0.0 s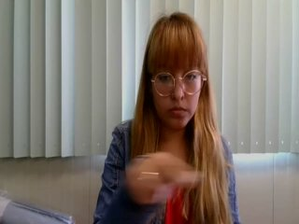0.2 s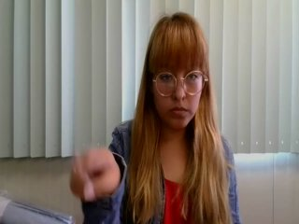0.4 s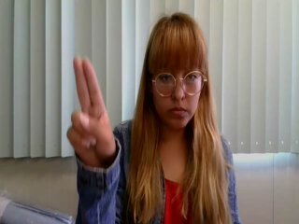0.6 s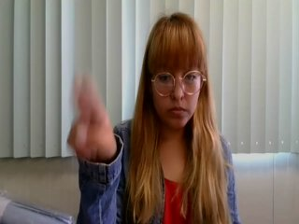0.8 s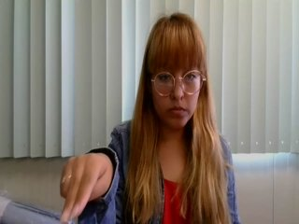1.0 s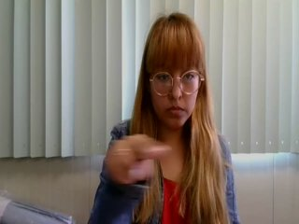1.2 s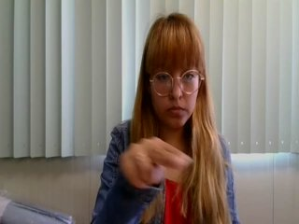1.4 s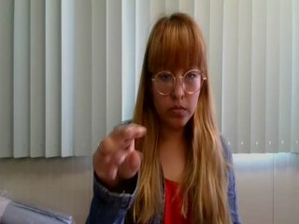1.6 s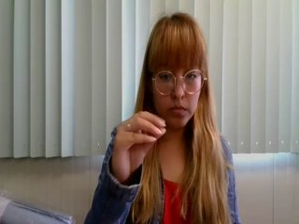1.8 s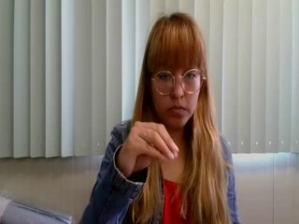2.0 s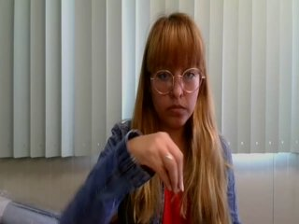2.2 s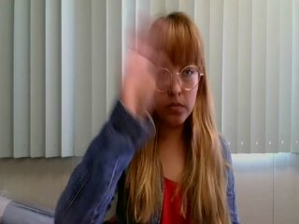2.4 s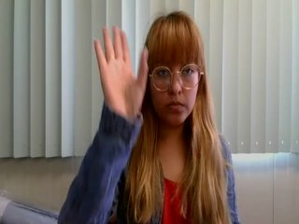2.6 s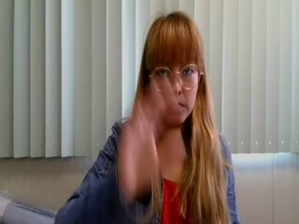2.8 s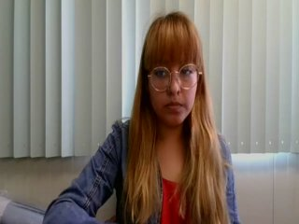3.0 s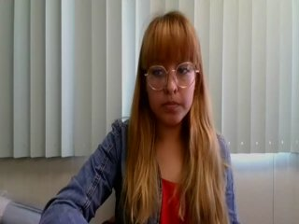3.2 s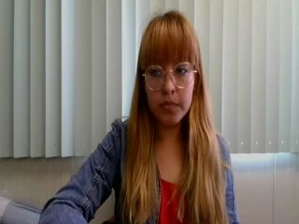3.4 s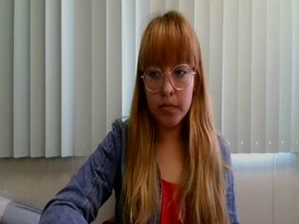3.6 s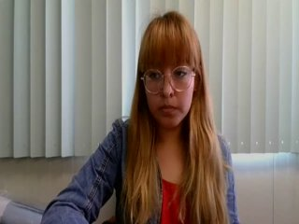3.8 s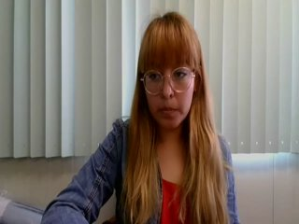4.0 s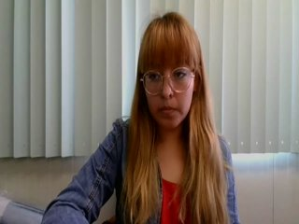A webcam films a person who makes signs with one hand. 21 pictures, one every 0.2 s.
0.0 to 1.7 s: Pointing with two fingers.
1.8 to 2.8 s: On the screen the hand sweeps upward. The name of the sign: Throw up.
2.9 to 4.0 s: Non-gesture.
